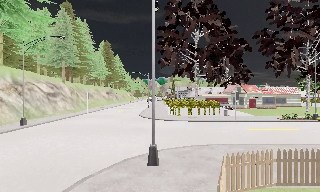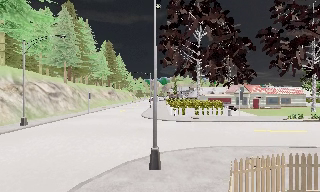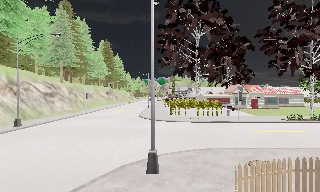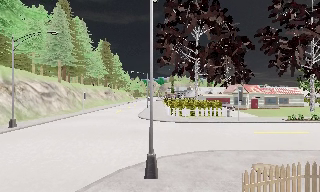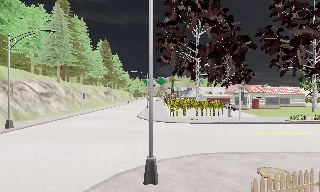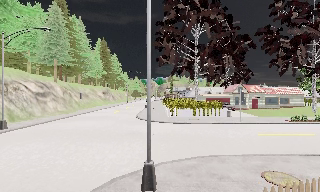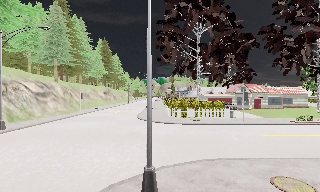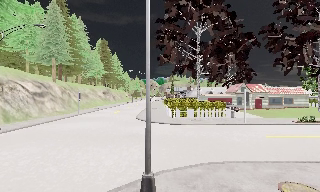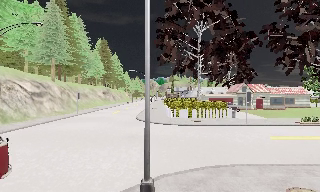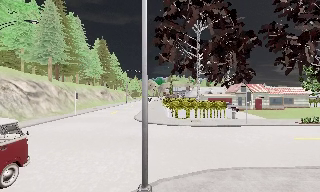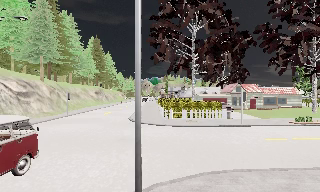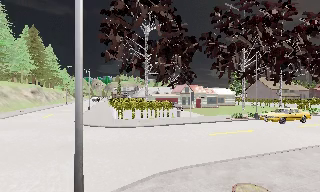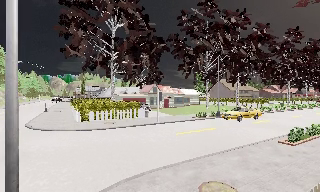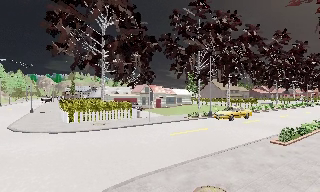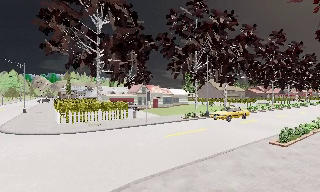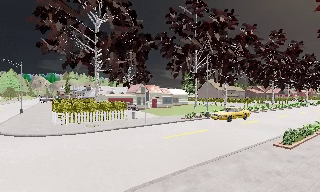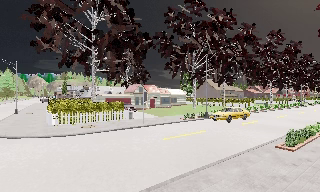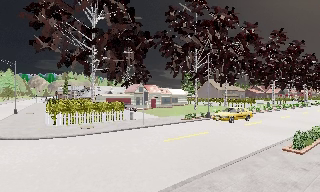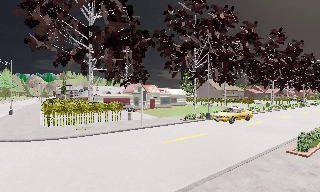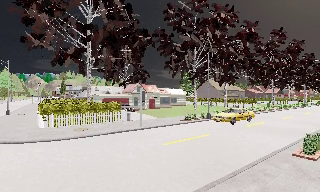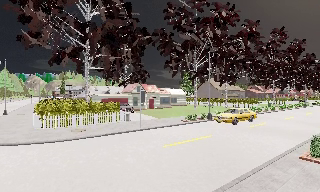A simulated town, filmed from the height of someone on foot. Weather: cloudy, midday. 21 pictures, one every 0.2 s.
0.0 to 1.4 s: The camera travels forward, about 2 m, so what stands in front looms larger.
1.4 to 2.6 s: The camera swings to its right by about 35 degrees, and the scene slides to the left. It travels forward, about 1.5 m.
2.6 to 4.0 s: The camera travels forward, about 2.5 m, so what stands in front looms larger.
The film runs forward here.
